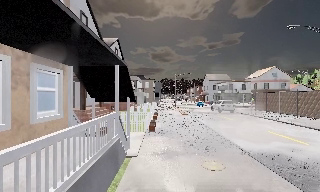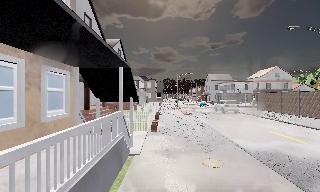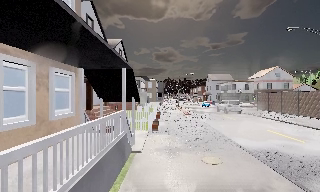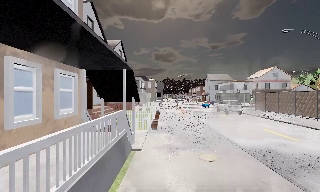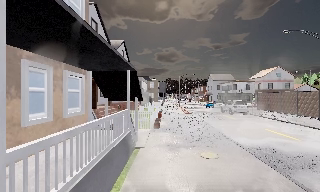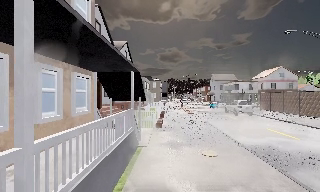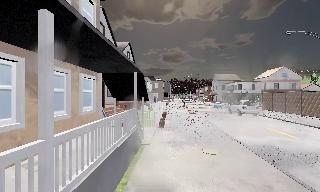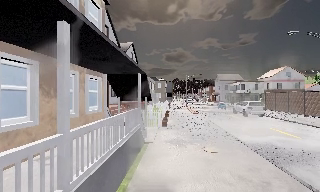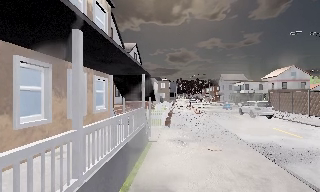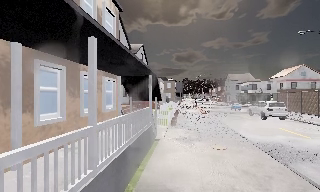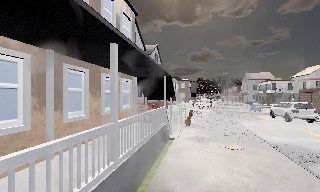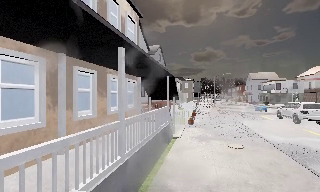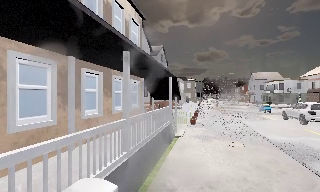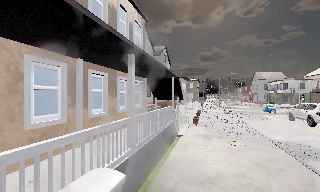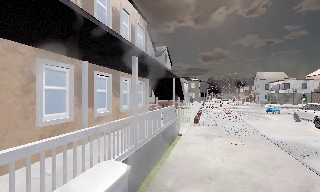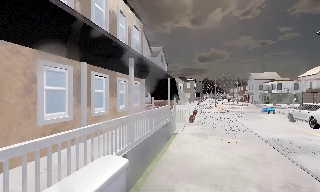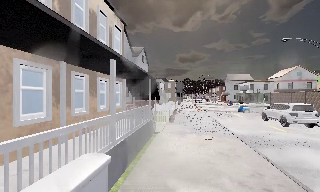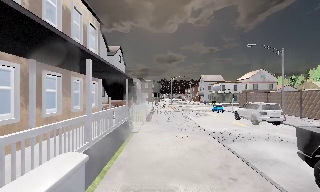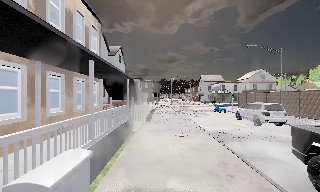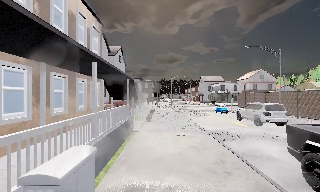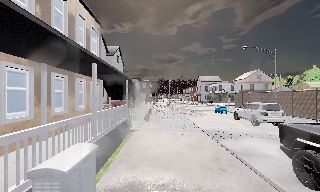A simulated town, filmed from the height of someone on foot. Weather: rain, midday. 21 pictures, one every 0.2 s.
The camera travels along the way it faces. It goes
backward.
0.0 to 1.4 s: The camera travels backward, about 2 m, so what stands in front gets smaller.
1.4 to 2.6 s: The scene slides to the right, as the camera pans about 10 degrees to its left. It travels backward, about 1.5 m, so what stands in front gets smaller.
2.6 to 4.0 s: The scene slides to the left, as the camera pans about 15 degrees to its right. It travels backward, about 1.5 m, so what stands in front gets smaller.
The film runs backward here.
